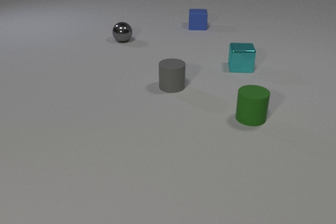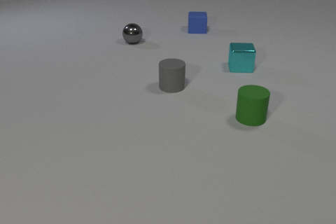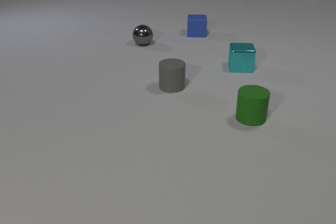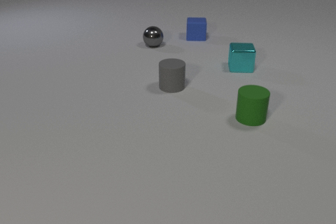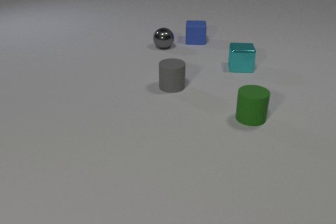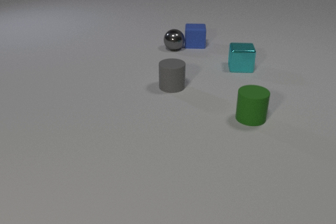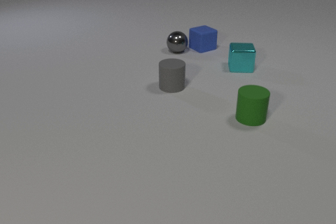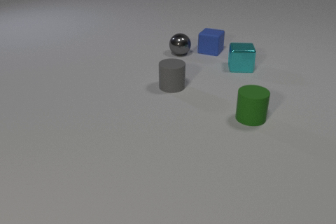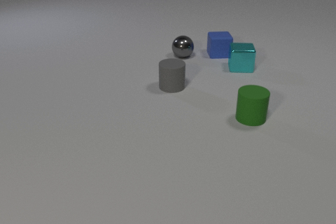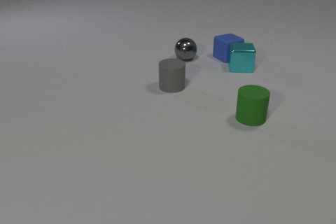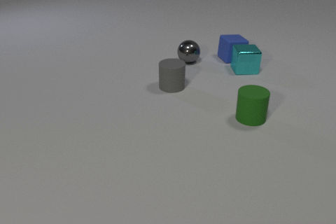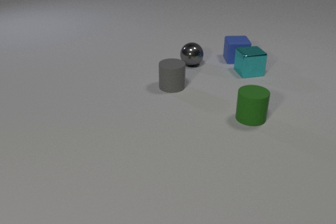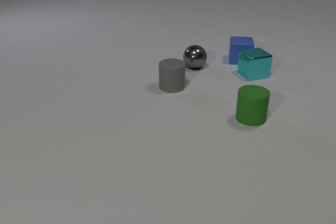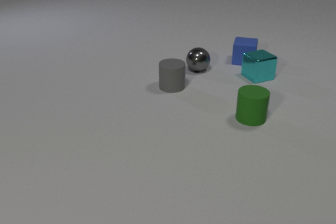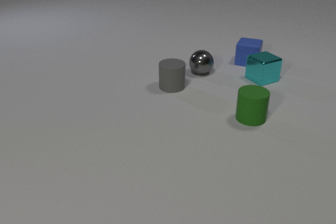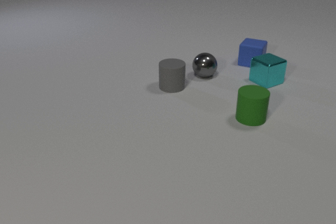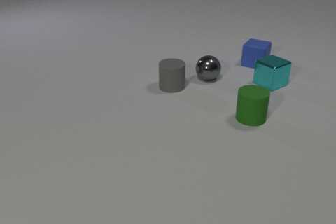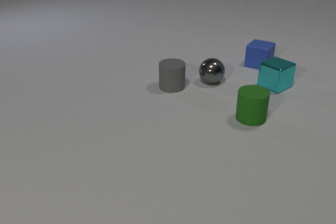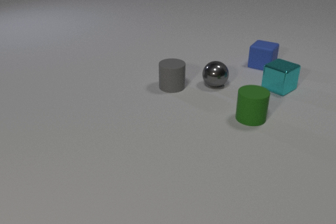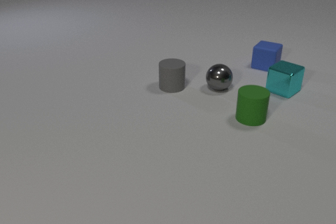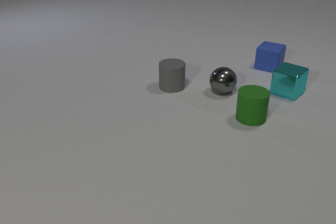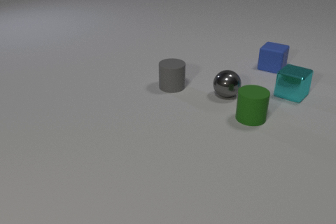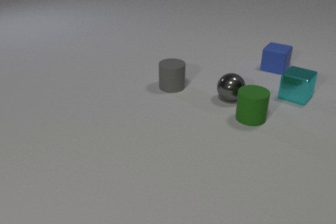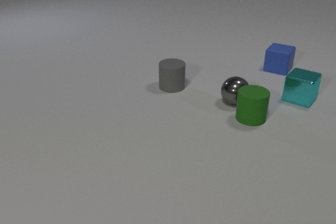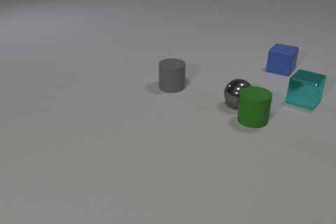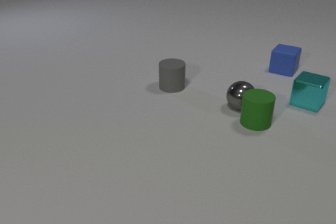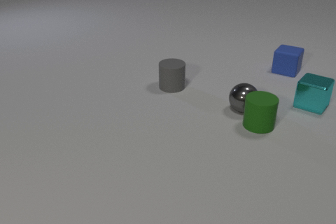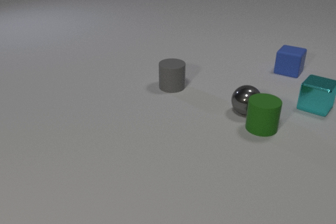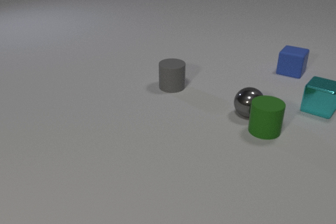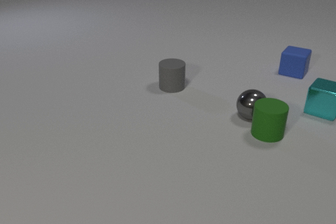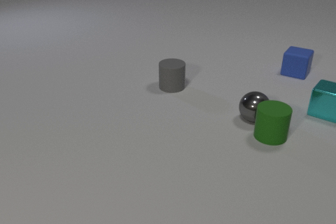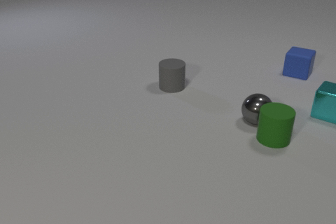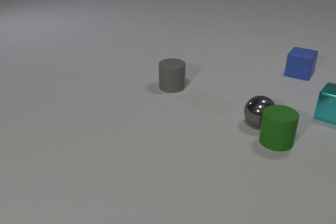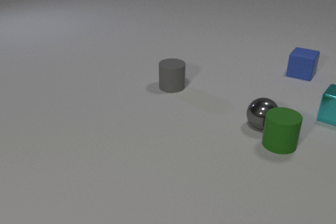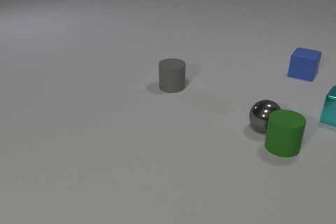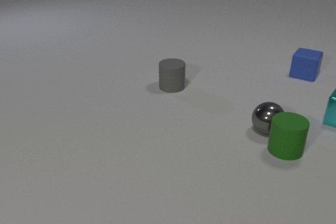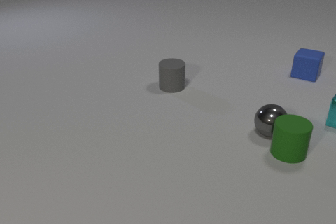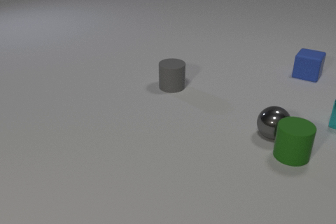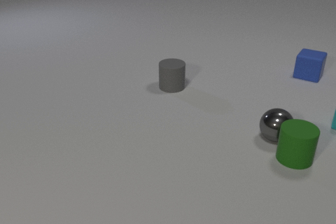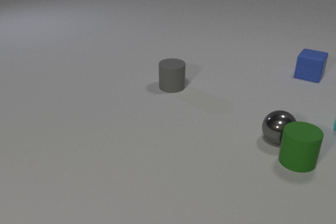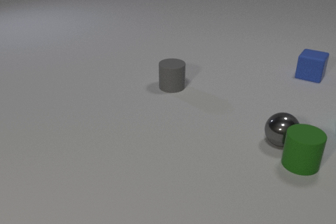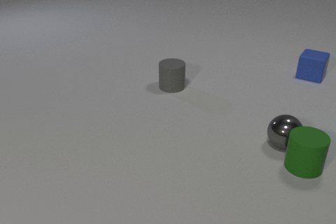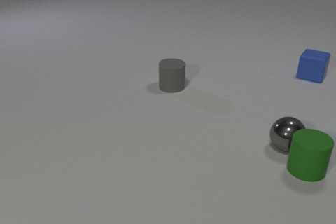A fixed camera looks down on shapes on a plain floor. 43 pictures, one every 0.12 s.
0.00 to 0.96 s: The gray metal sphere rolls to the right and toward the camera. The blue rubber cube slides toward the camera, spins so that its near face slides to the right, counterclockwise seen from above. The gray metal sphere and the blue rubber cube collide.
0.96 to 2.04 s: The gray metal sphere rolls toward the camera and to the right. The blue rubber cube slides to the right and toward the camera, spins so that its near face slides to the left, clockwise seen from above. The cyan metal cube slides toward the camera and to the right, spins so that its near face slides to the right, counterclockwise seen from above. The blue rubber cube and the cyan metal cube collide.
2.04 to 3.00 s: The gray metal sphere rolls toward the camera and to the right. The blue rubber cube slides to the right. The cyan metal cube slides to the right and toward the camera. The green rubber cylinder slides toward the camera. The gray metal sphere and the green rubber cylinder collide.
3.00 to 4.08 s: The gray metal sphere rolls toward the camera and to the right. The blue rubber cube slides to the right. The cyan metal cube slides to the right and toward the camera. The green rubber cylinder slides toward the camera and to the right.
4.08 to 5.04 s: The gray metal sphere rolls toward the camera and to the right. The blue rubber cube slides to the right. The cyan metal cube slides to the right and toward the camera, leaves at the right edge. The green rubber cylinder slides toward the camera and to the right.
Are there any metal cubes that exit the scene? yes.
What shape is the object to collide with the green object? sphere.
How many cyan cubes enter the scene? 0.
